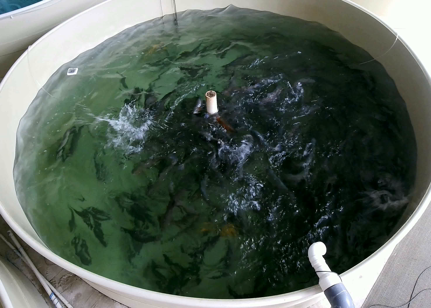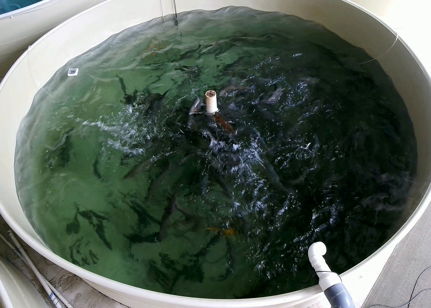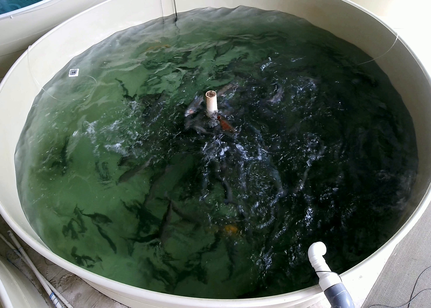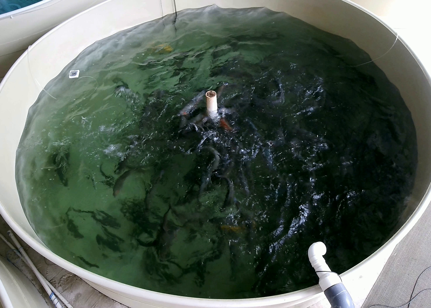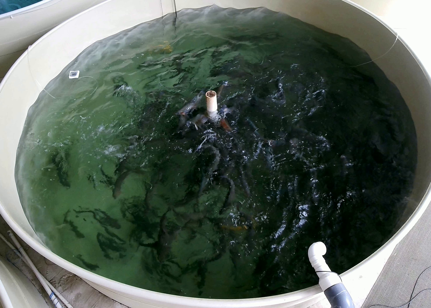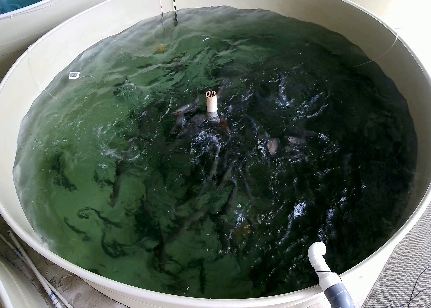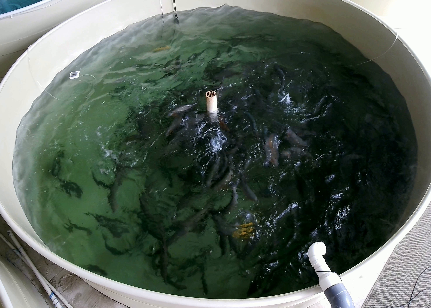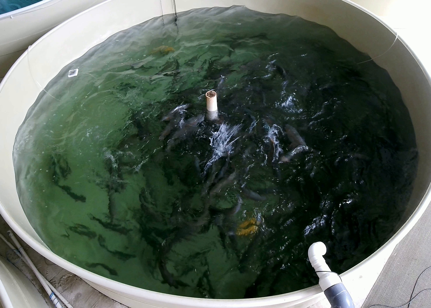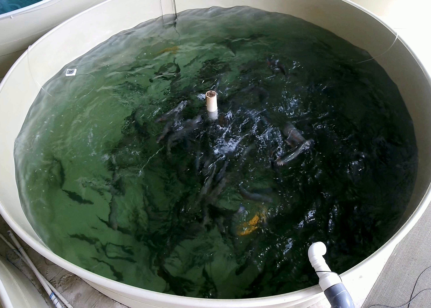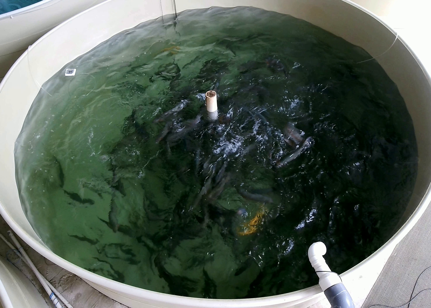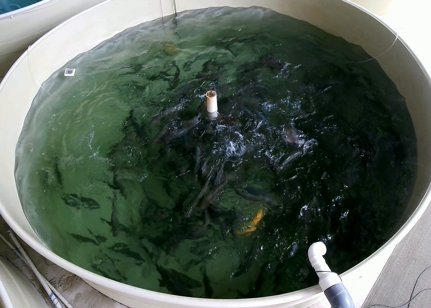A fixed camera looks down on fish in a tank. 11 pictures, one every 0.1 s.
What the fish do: Strong feeding.
